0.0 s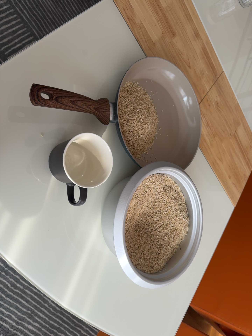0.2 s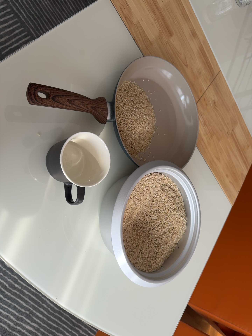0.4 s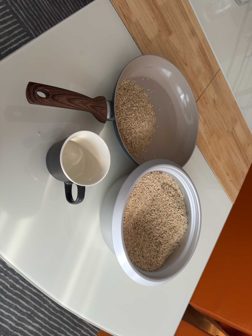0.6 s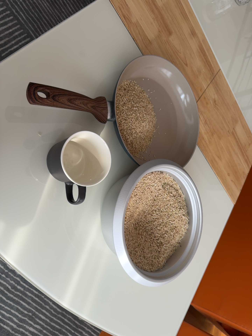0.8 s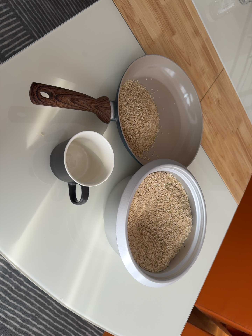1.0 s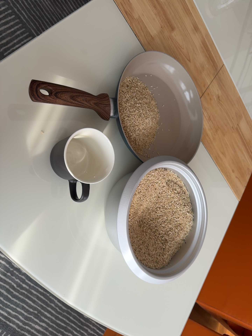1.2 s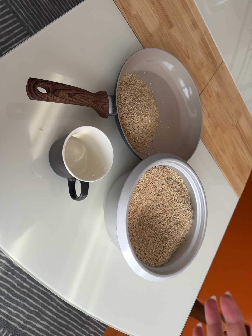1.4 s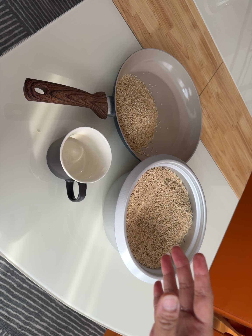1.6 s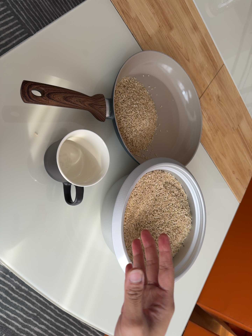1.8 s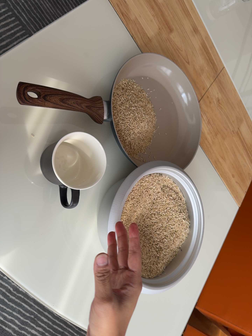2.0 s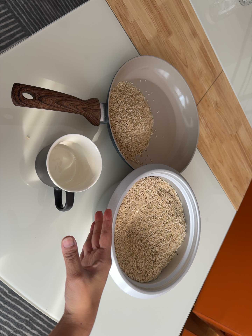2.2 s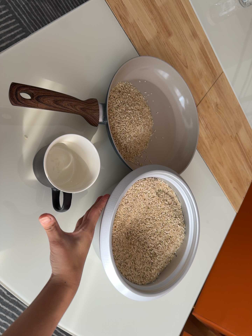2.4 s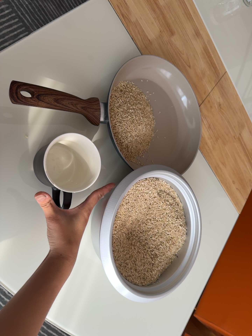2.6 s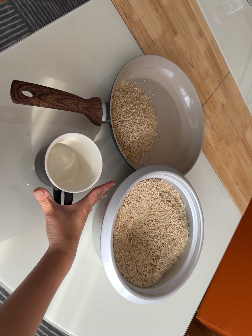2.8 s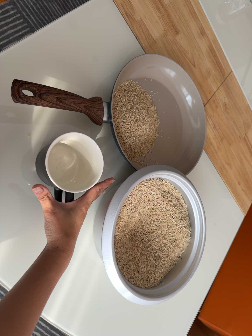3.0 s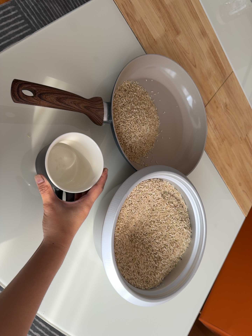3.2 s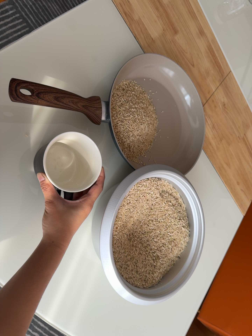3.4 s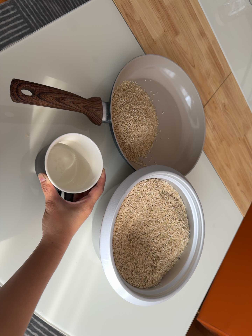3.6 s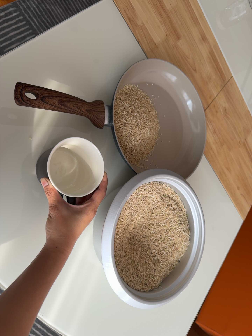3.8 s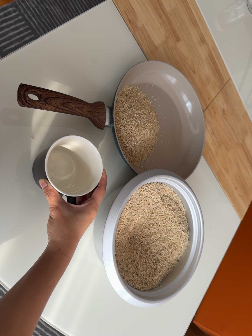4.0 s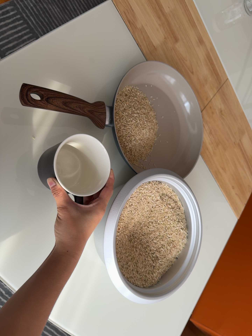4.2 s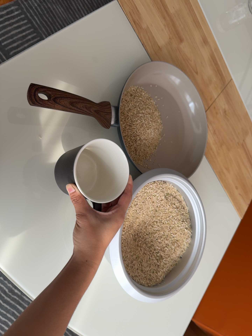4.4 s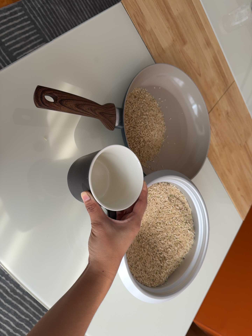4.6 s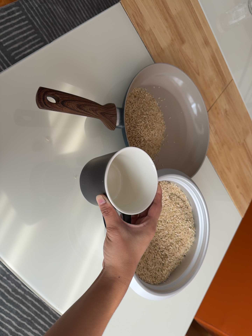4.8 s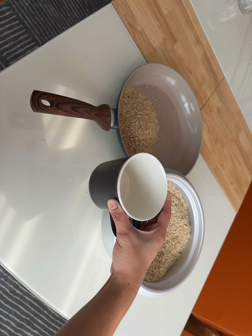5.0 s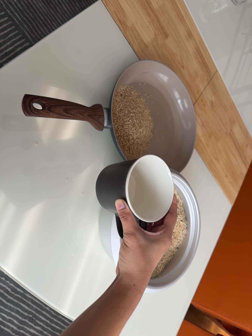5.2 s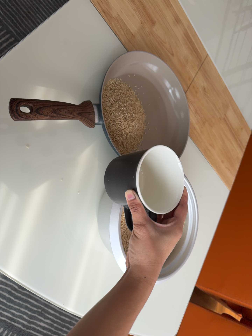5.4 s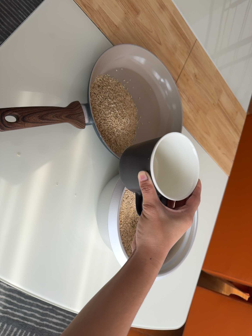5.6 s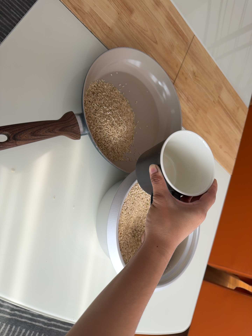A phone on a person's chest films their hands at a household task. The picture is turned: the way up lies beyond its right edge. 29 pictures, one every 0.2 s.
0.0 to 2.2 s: The camera shifts only a little, or ends up much as it began.
2.2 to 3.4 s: The camera keeps its place and its aim.
3.4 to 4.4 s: The camera shifts only a little, or ends up much as it began.
4.4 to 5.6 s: The camera travels toward the top of its view, about 9 cm. Its aim tips toward the bottom of its view by about 10 degrees. It rolls about its line of sight by about 15 degrees, and the scene rotates counterclockwise.
The film runs backward here.
